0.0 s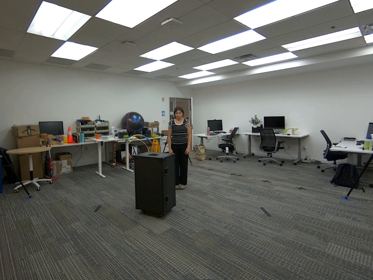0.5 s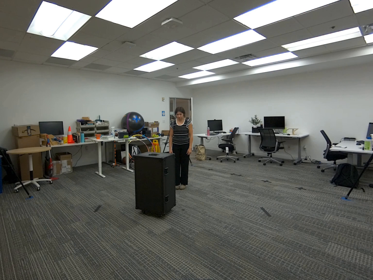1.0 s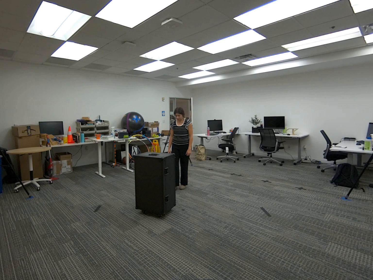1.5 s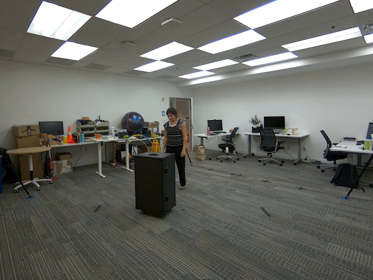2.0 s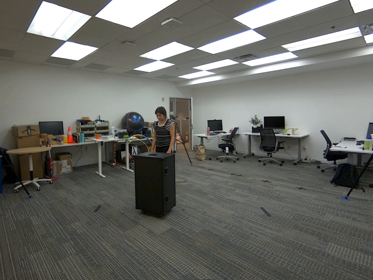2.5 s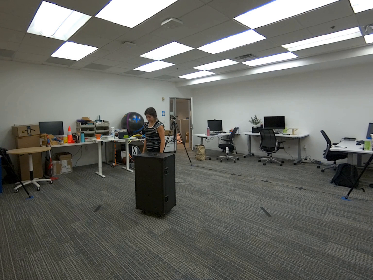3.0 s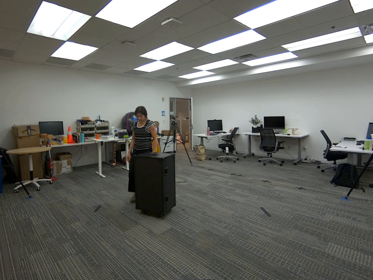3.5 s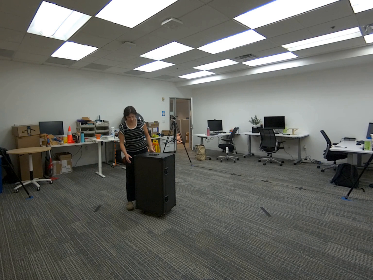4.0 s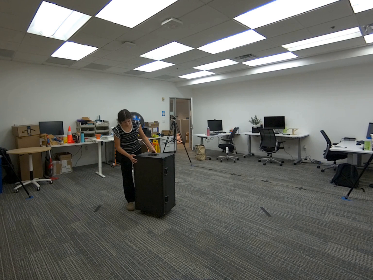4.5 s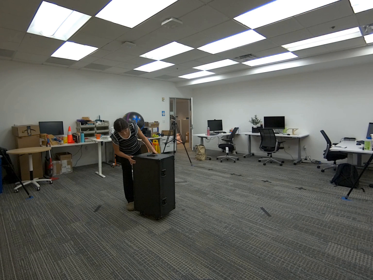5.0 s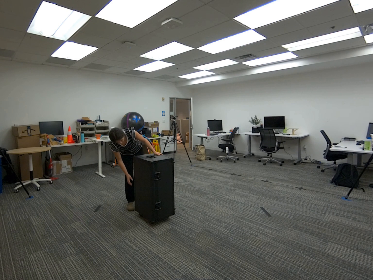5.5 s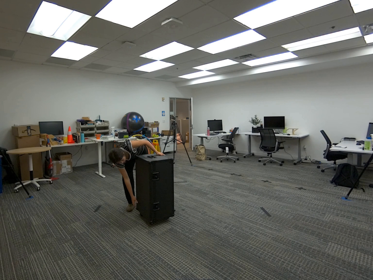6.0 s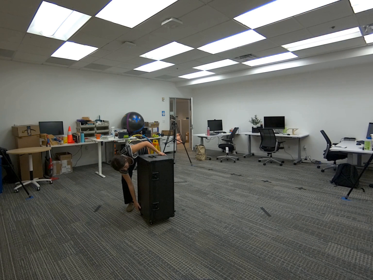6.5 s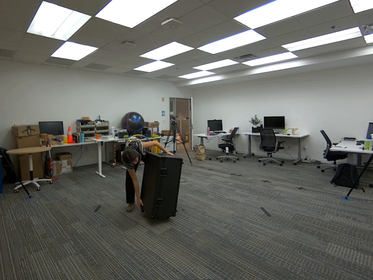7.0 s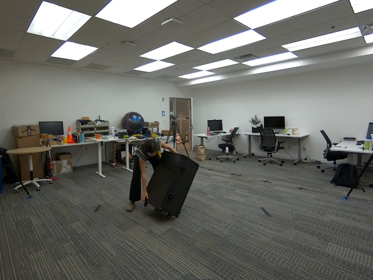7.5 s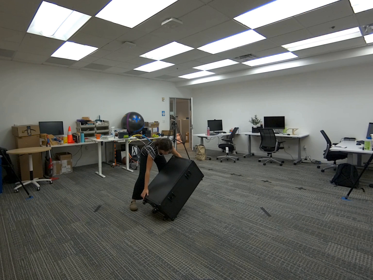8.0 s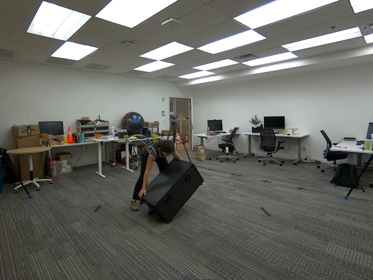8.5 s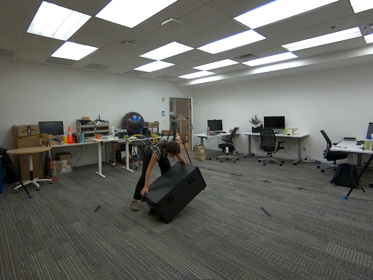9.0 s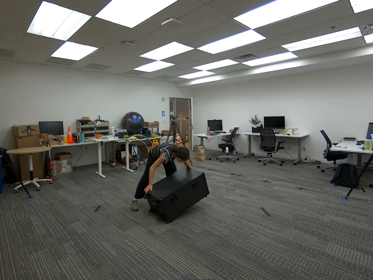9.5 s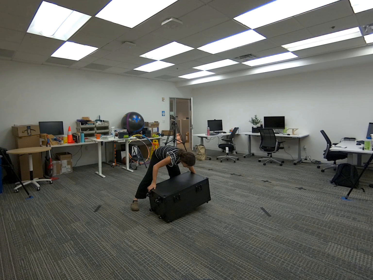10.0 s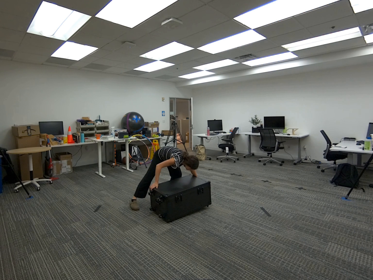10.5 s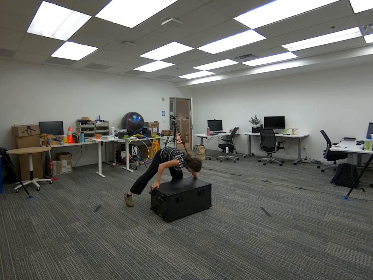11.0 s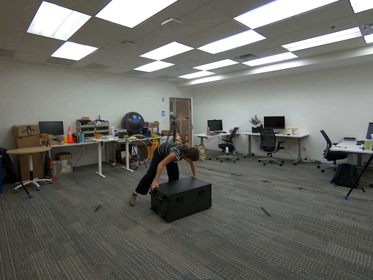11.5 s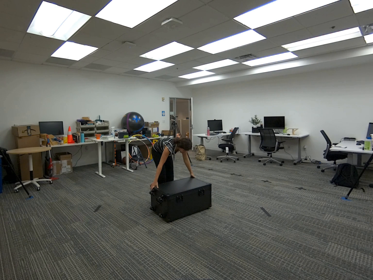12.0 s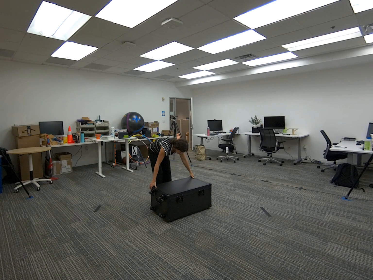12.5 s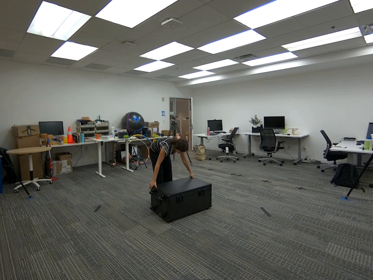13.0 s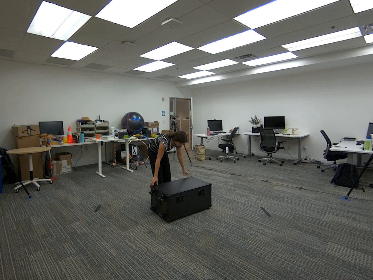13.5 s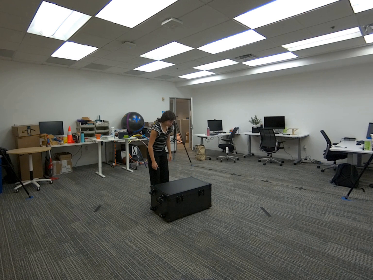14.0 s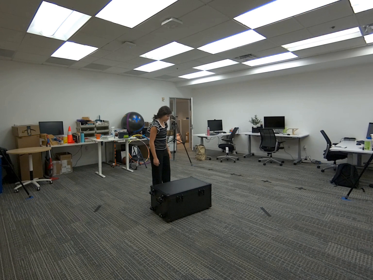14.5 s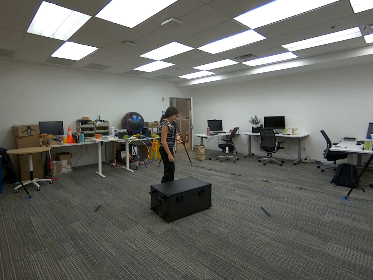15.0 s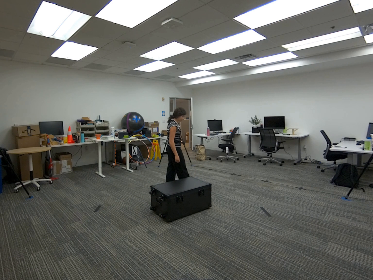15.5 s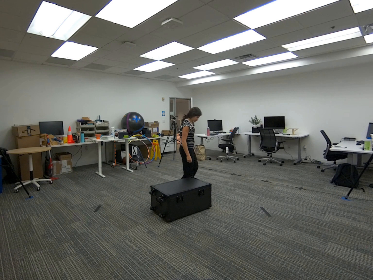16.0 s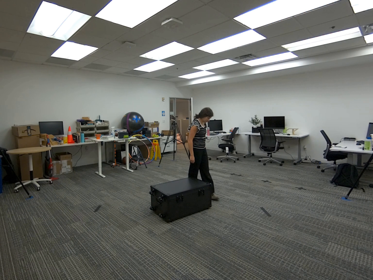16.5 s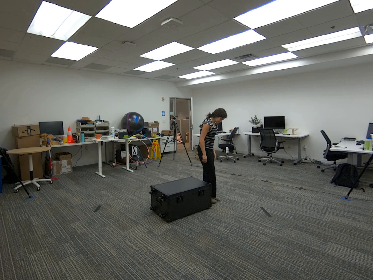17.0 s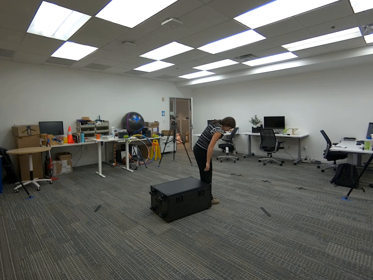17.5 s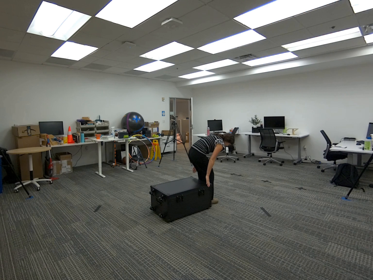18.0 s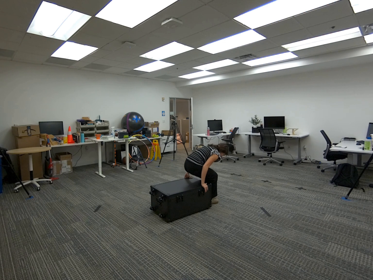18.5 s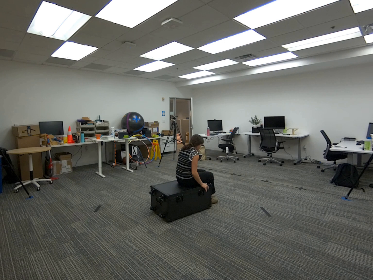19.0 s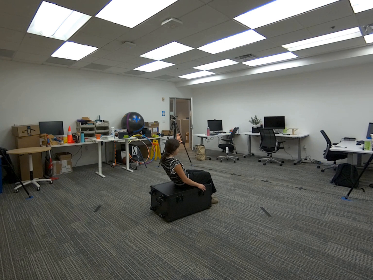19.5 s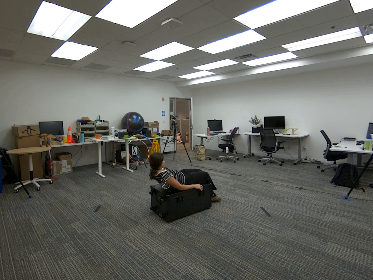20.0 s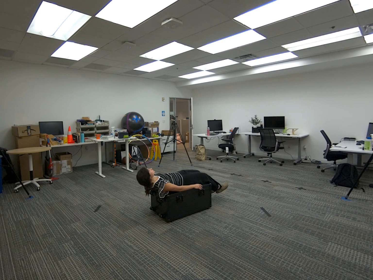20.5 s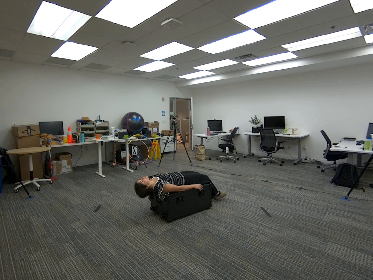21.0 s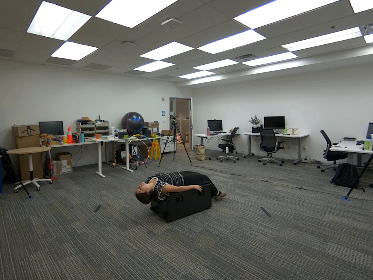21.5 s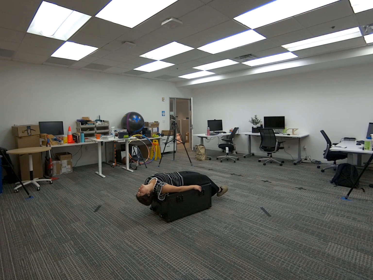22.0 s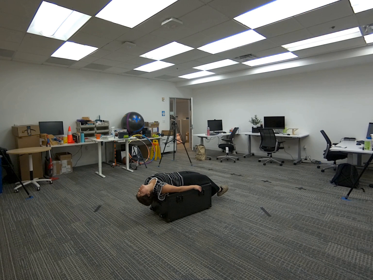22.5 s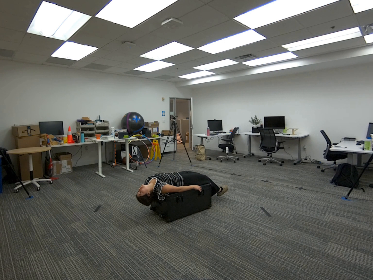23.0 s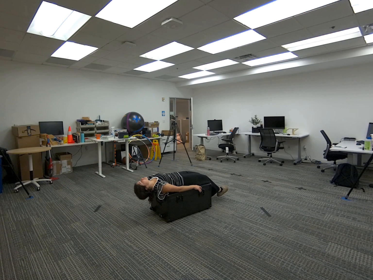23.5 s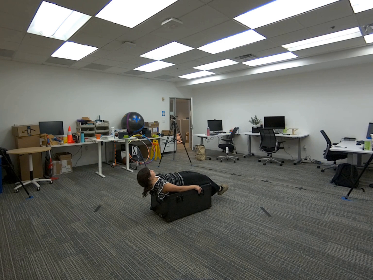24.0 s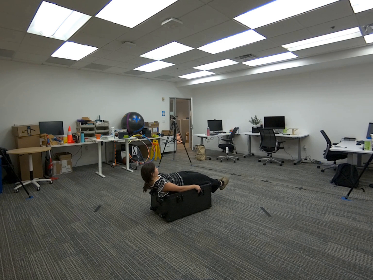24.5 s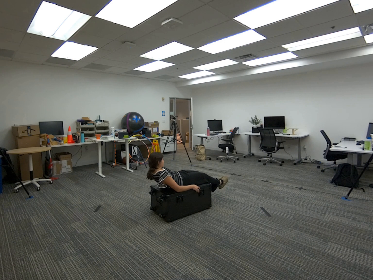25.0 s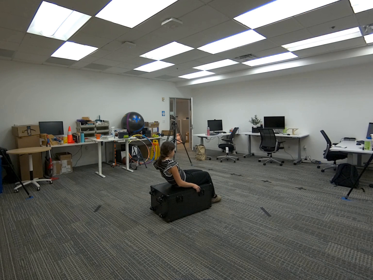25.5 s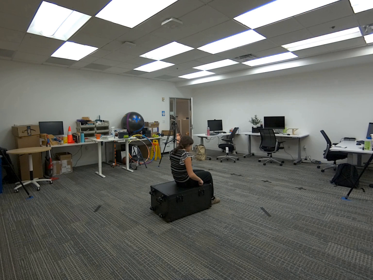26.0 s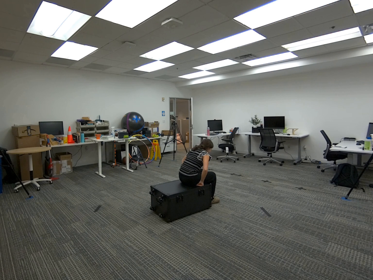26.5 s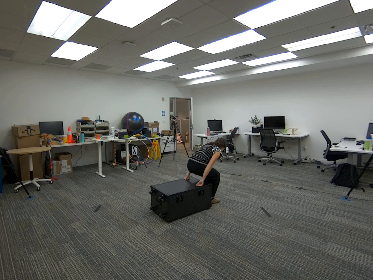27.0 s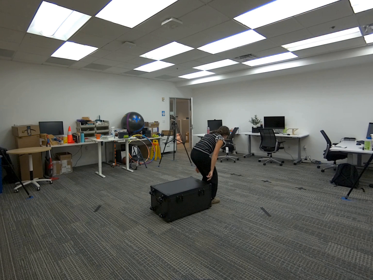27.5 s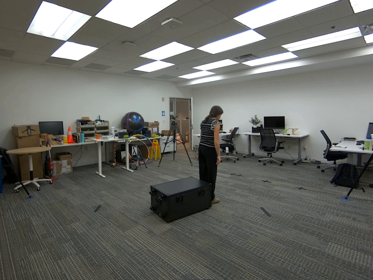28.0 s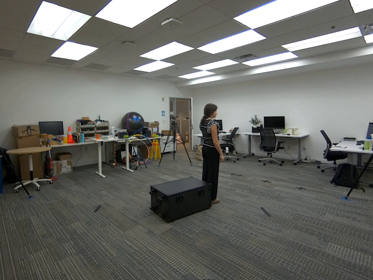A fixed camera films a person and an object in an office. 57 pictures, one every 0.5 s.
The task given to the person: Walk over to the G1 Box and place the box on its side and proceed lay on the G1 Box.
